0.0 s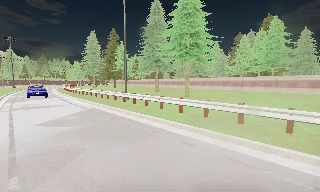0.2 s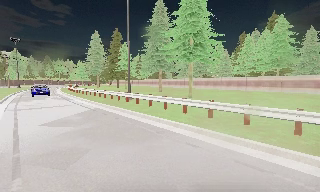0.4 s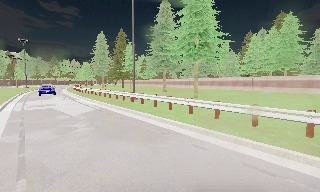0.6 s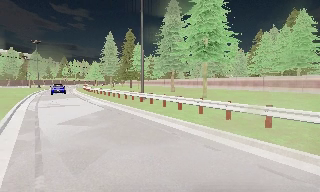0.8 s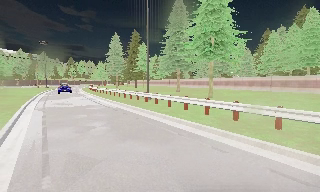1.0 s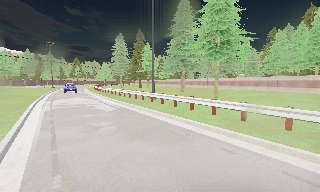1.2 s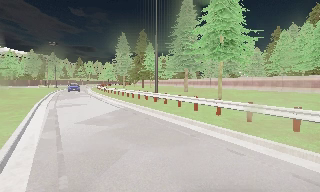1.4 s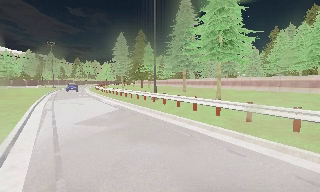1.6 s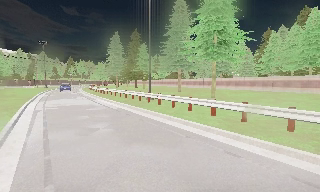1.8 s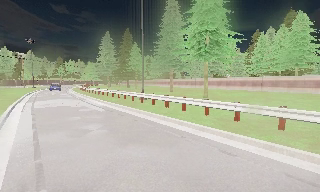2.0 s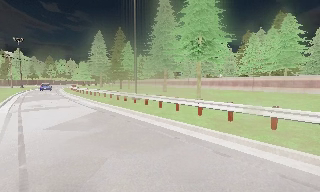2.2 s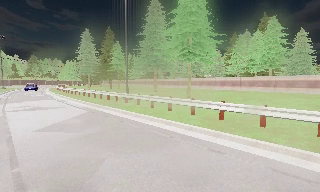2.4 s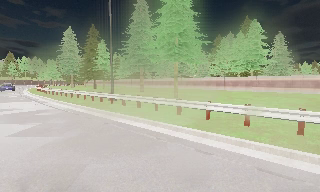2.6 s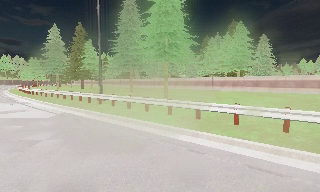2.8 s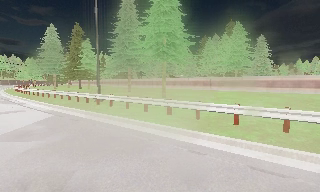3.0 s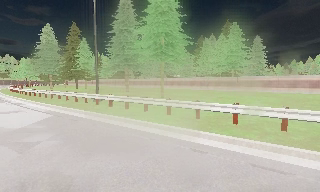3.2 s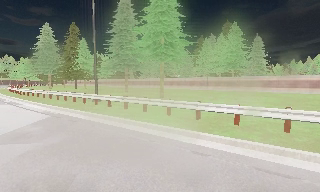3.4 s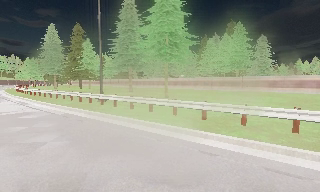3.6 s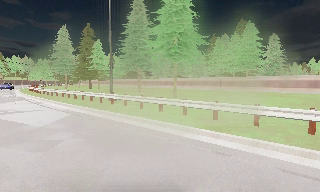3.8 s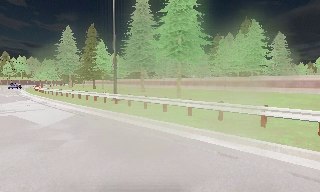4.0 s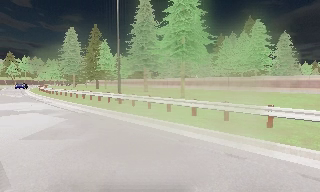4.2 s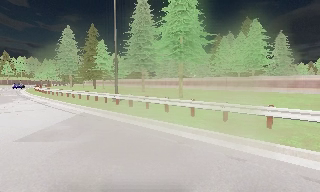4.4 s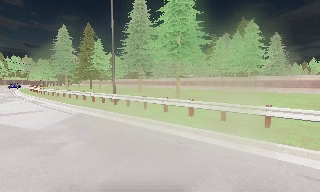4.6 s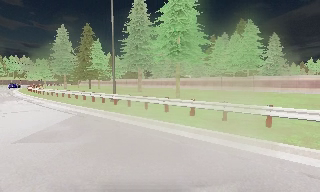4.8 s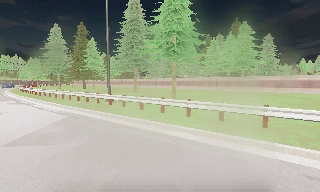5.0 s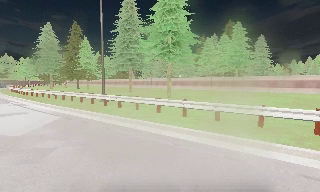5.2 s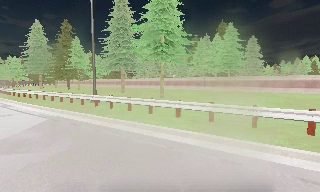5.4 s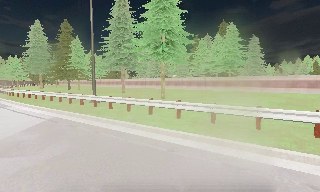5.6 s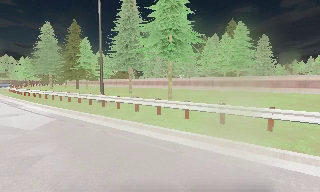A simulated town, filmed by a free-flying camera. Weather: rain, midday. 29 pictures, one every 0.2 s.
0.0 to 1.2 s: The camera shifts only a little, or ends up much as it began.
1.2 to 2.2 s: The camera pans to its right, which is clockwise from overhead, by about 10 degrees.
2.2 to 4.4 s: The camera travels to its left, about 1 m.
4.4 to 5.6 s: The camera travels forward, about 0.5 m, so what stands in front looms larger.
The film runs forward here.
